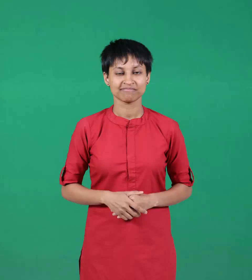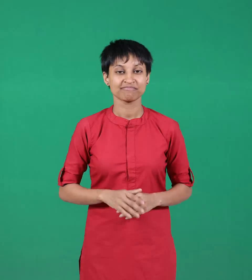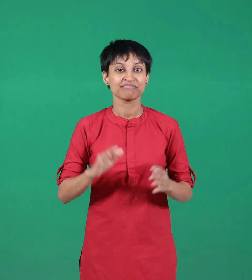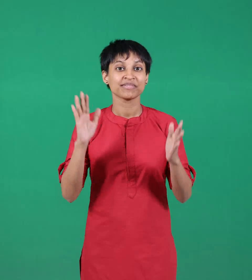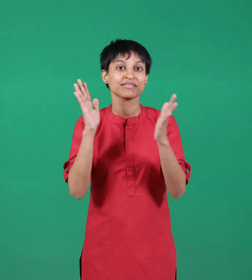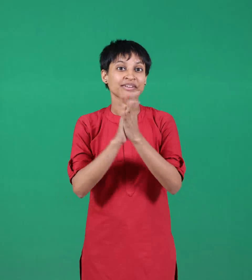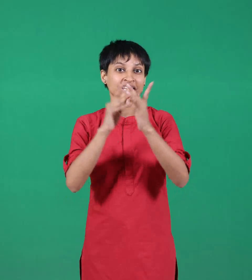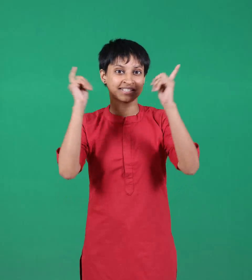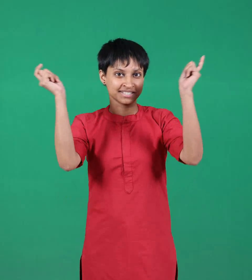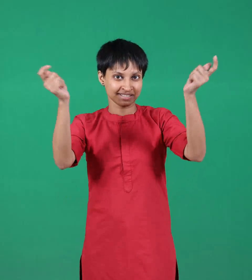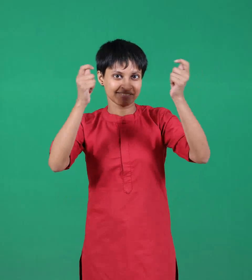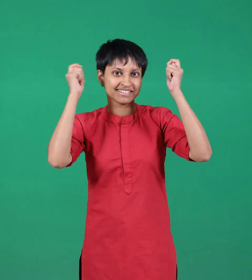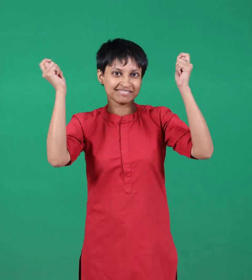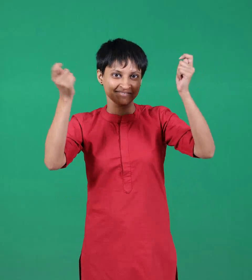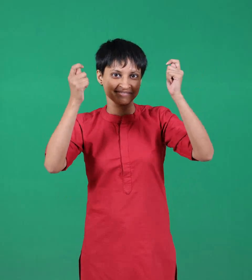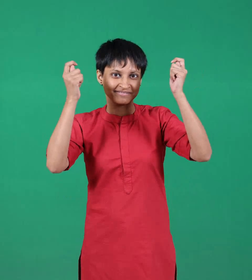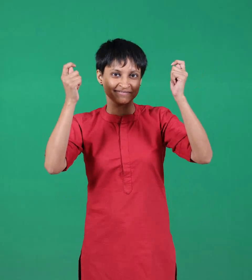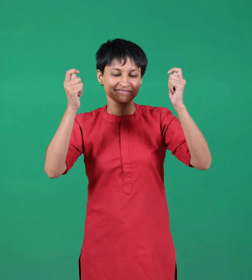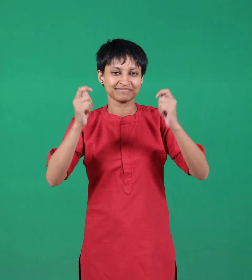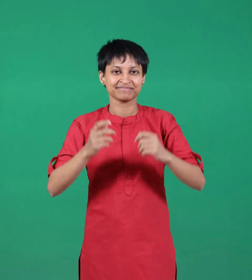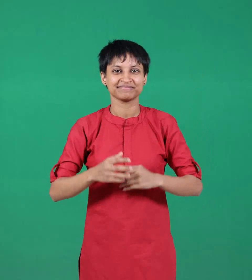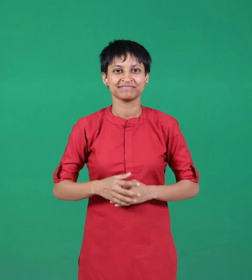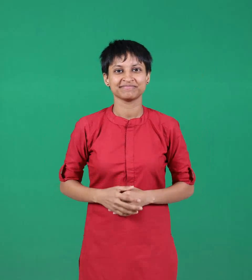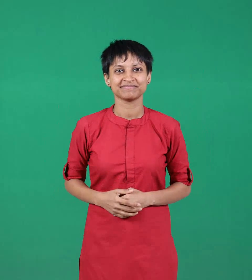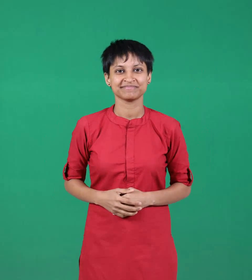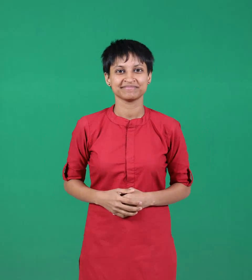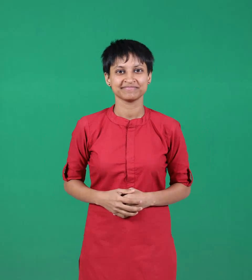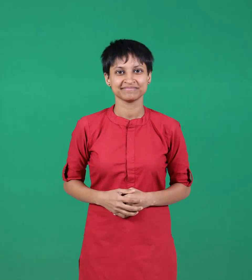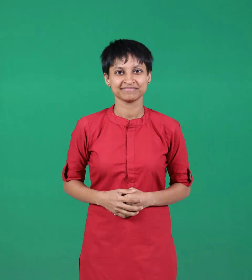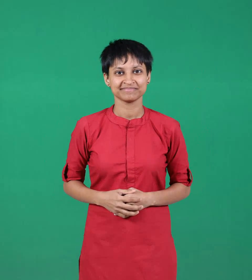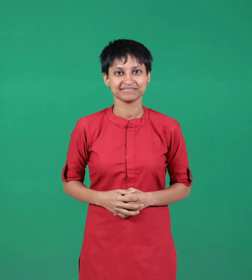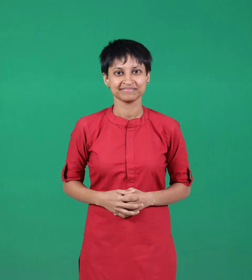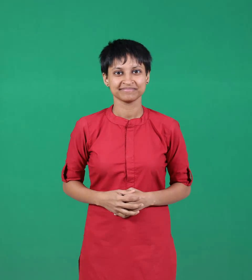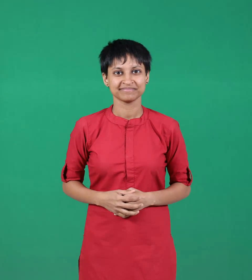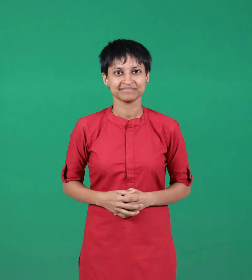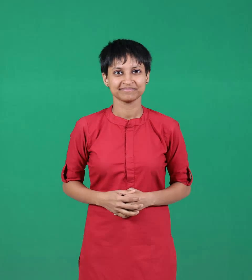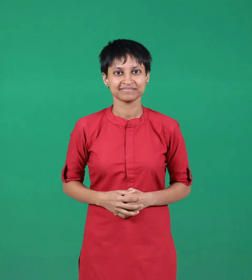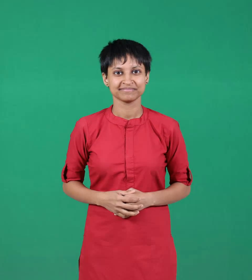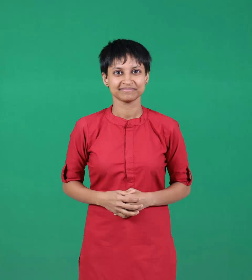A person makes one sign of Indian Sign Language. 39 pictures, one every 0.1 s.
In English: festival
